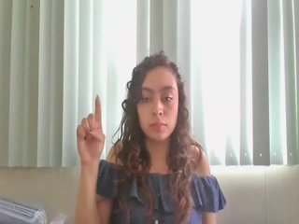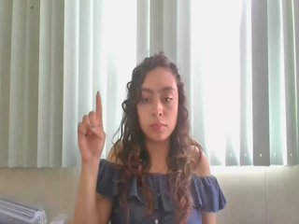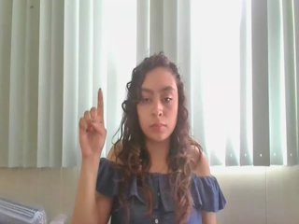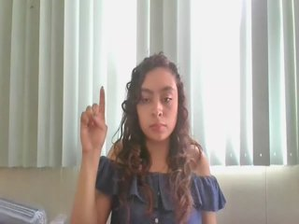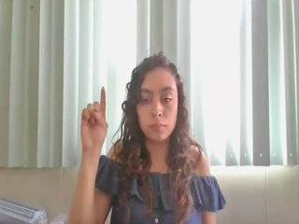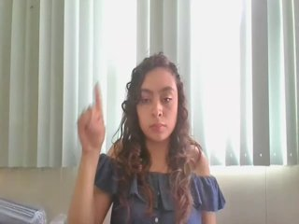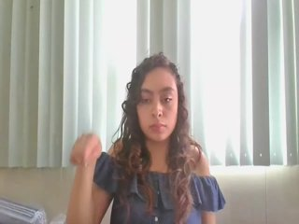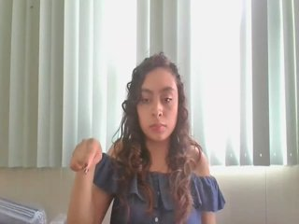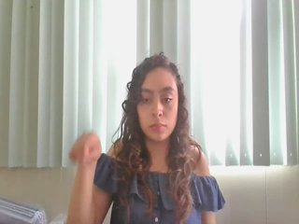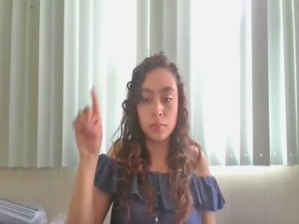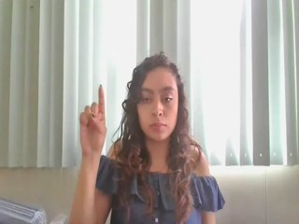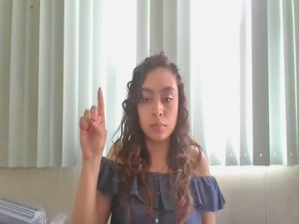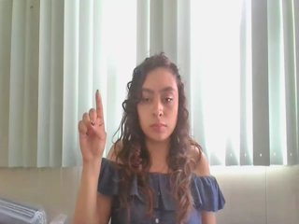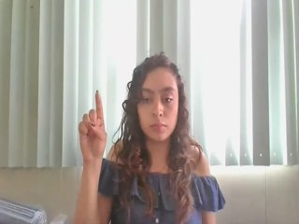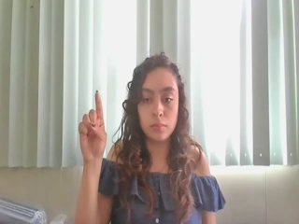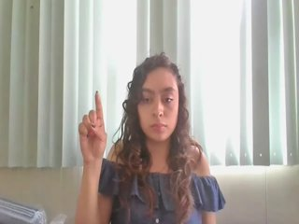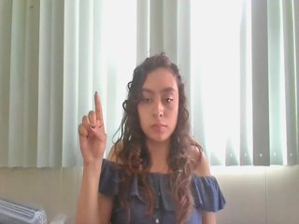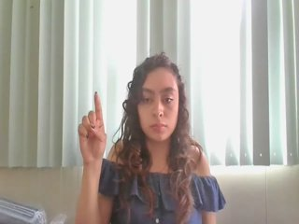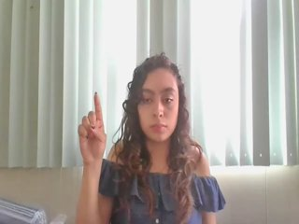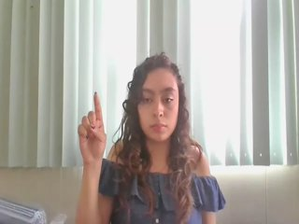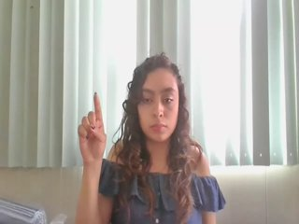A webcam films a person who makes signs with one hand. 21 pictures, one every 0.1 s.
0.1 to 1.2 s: Click with one finger.
1.3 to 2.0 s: Pointing with one finger.
